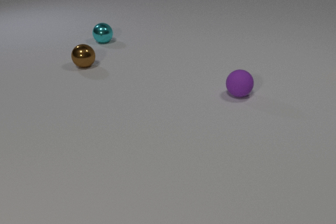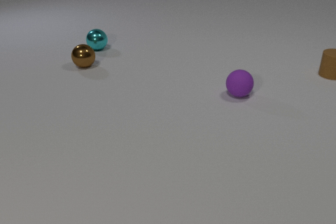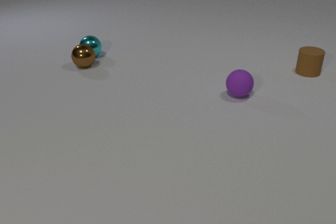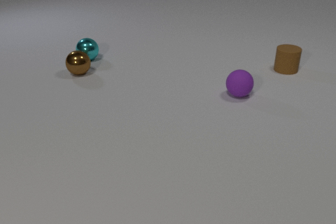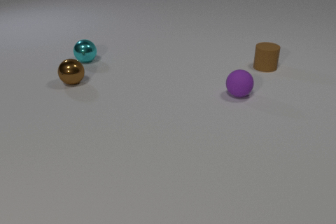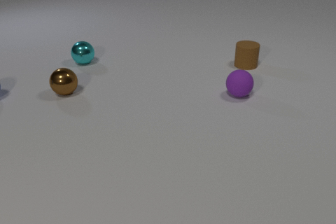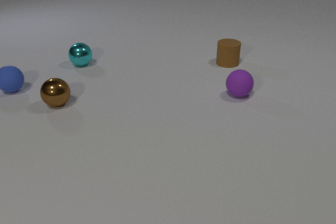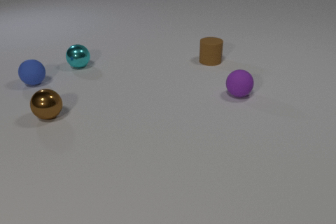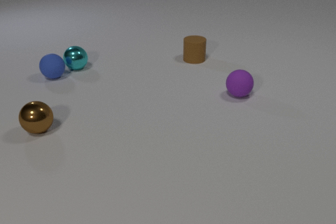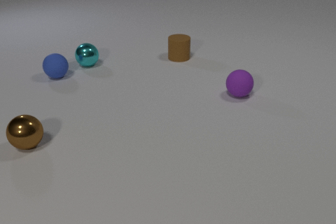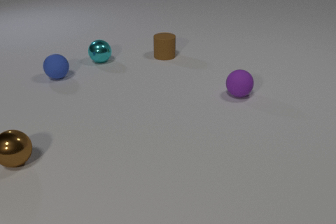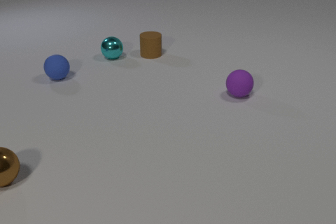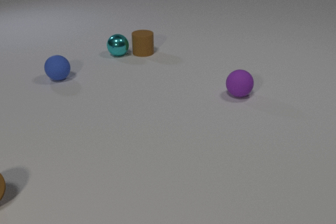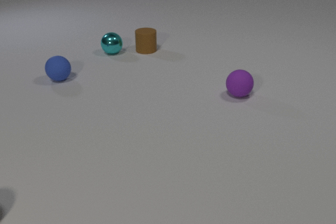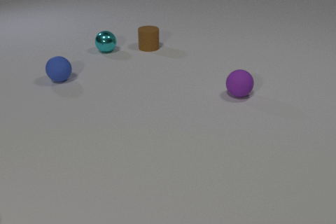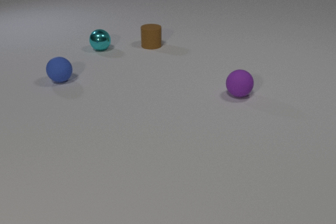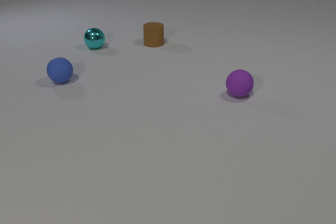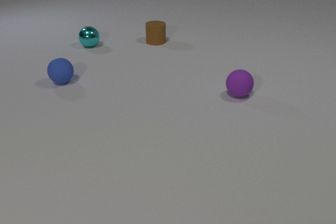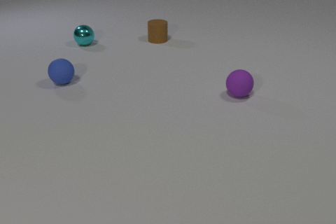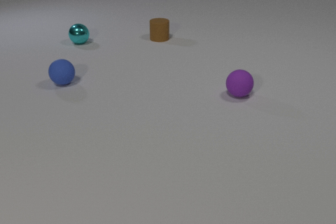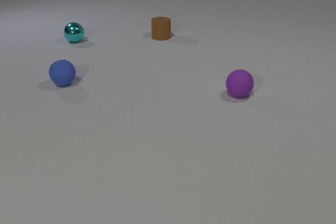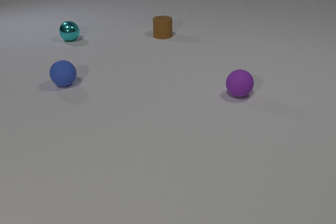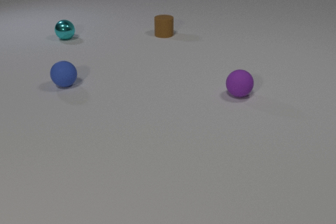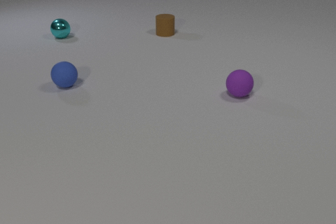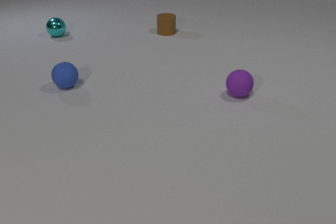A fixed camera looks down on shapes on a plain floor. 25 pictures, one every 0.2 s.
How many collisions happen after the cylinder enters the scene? 3.
How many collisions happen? 3.
How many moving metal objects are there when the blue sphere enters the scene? 2.
0.0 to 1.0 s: The cyan metal sphere rolls toward the camera. The brown metal sphere rolls toward the camera. The brown rubber cylinder comes in at the right edge, slides to the left. The cyan metal sphere and the brown metal sphere collide.
1.0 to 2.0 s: The cyan metal sphere rolls to the right. The brown metal sphere rolls toward the camera and to the left. The blue rubber sphere rolls to the right. The brown rubber cylinder slides to the left. The cyan metal sphere and the blue rubber sphere collide.
2.0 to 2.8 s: The cyan metal sphere rolls away from the camera. The brown metal sphere rolls toward the camera and to the left, leaves at the left edge. The blue rubber sphere rolls toward the camera. The brown rubber cylinder slides away from the camera and to the left. The cyan metal sphere and the brown rubber cylinder collide.
2.8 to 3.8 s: The cyan metal sphere rolls away from the camera and to the left. The blue rubber sphere rolls toward the camera. The brown rubber cylinder slides away from the camera and to the right.
3.8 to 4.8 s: The cyan metal sphere rolls away from the camera and to the left. The blue rubber sphere rolls toward the camera. The brown rubber cylinder slides away from the camera.
